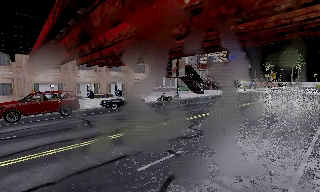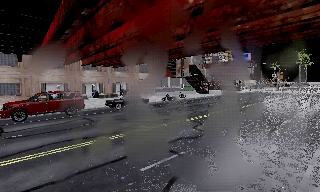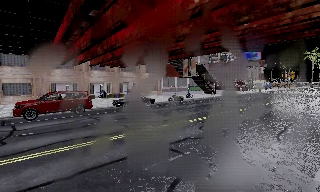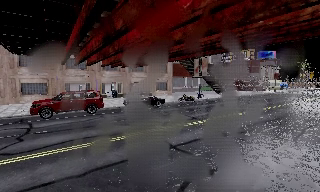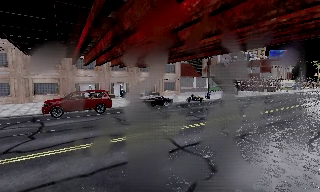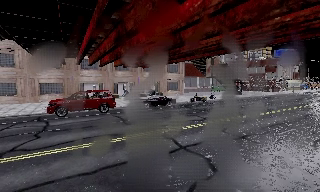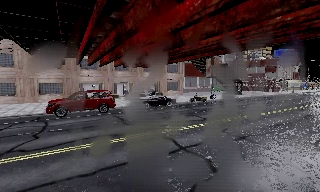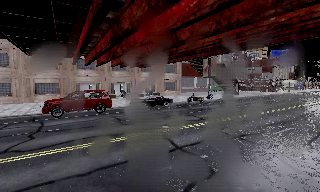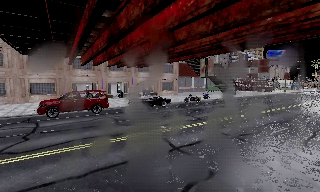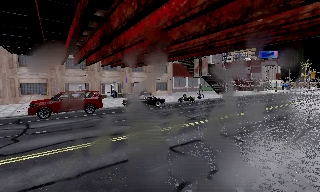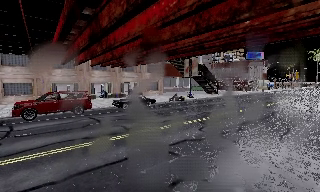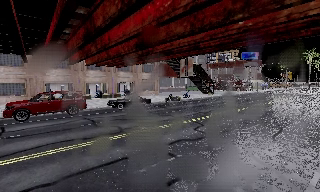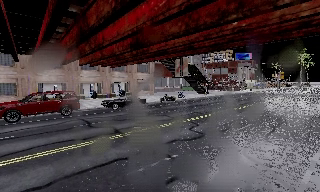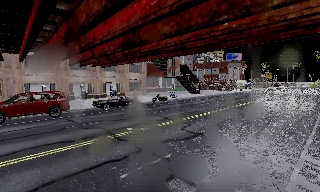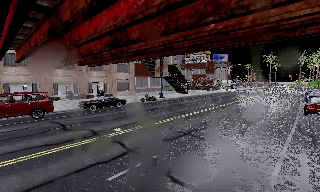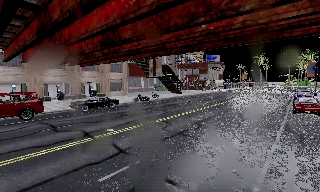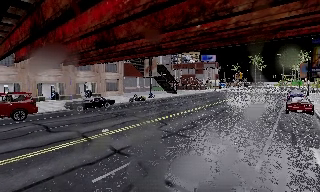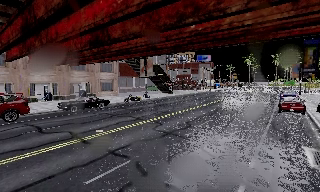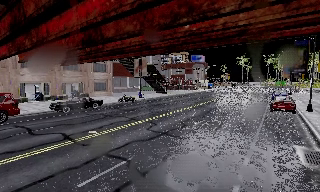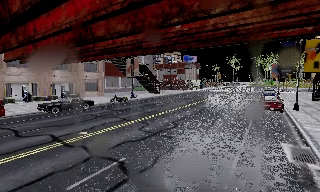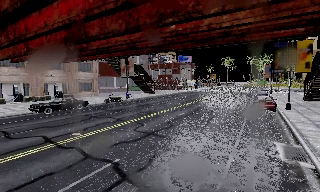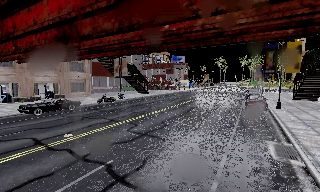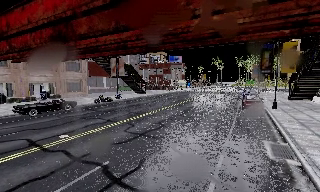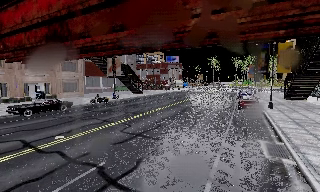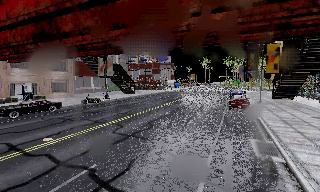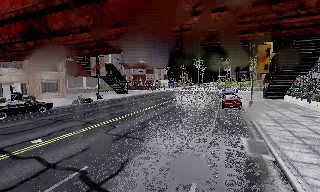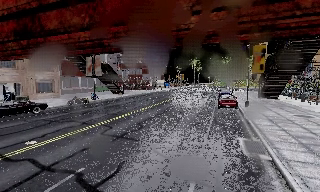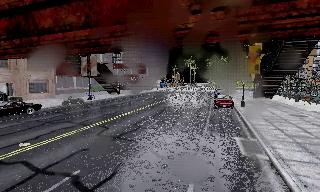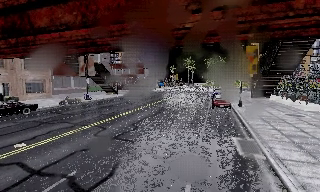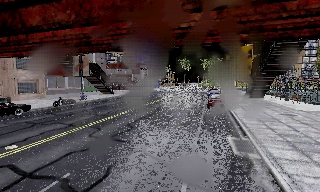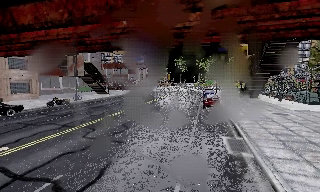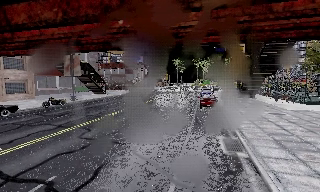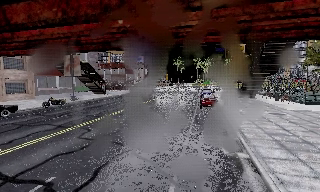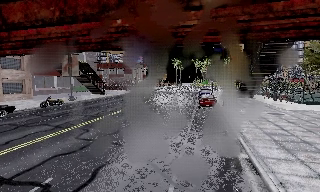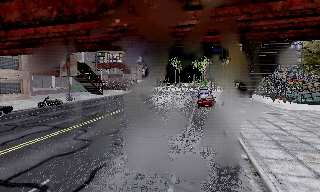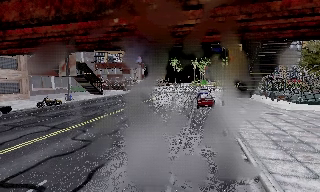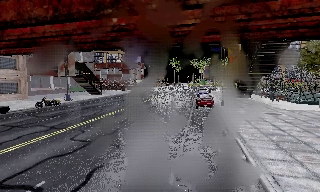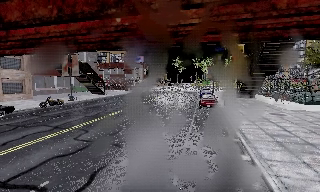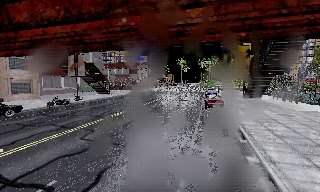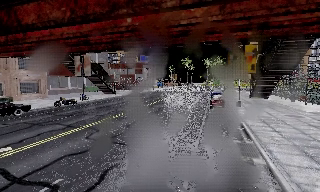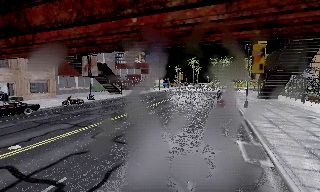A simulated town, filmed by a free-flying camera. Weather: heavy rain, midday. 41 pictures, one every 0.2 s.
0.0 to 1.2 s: The camera pans to its left, which is counterclockwise from overhead, by about 10 degrees.
1.2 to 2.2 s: The camera shifts only a little, or ends up much as it began.
2.2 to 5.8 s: The scene slides to the left, as the camera pans about 35 degrees to its right. It travels forward, about 0.5 m.
5.8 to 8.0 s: The camera shifts only a little, or ends up much as it began.
The film runs forward here.
